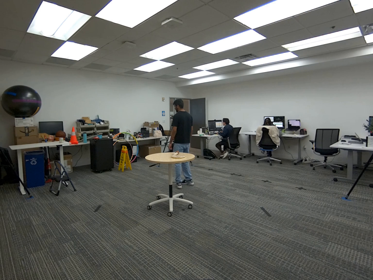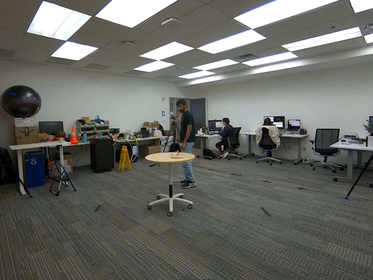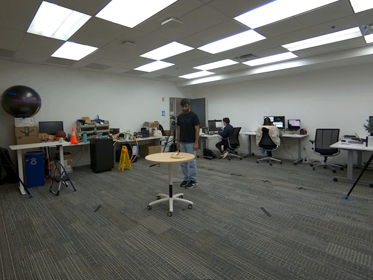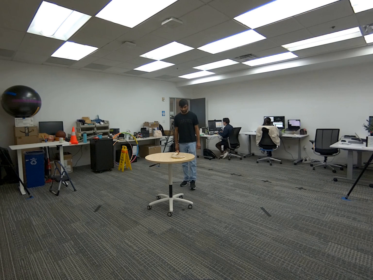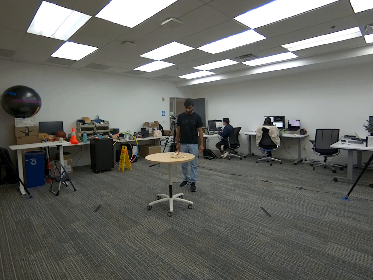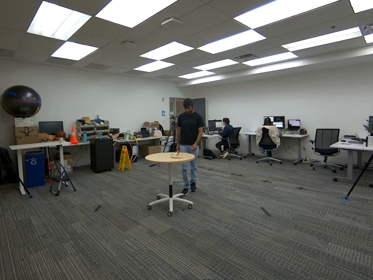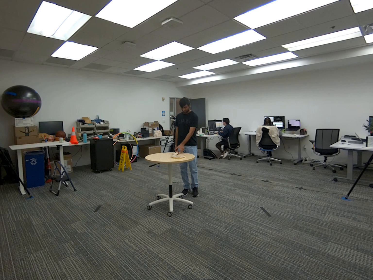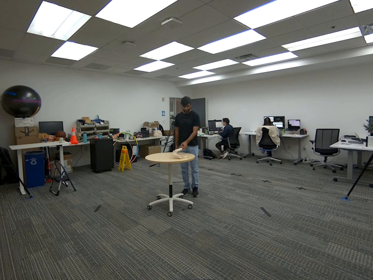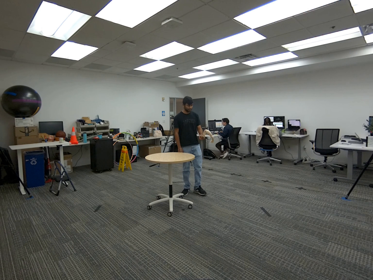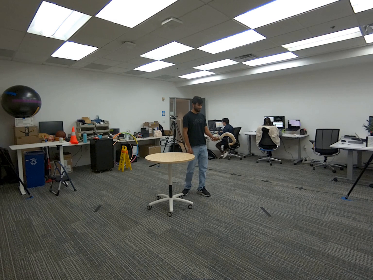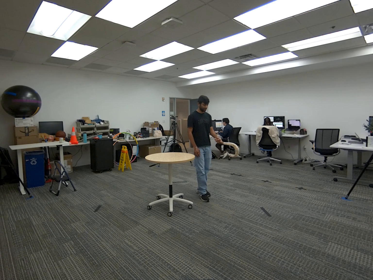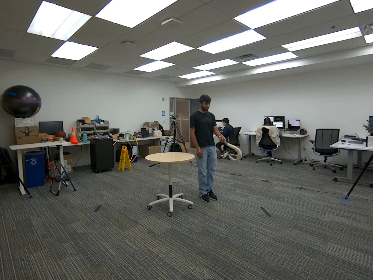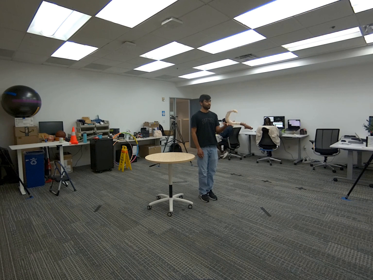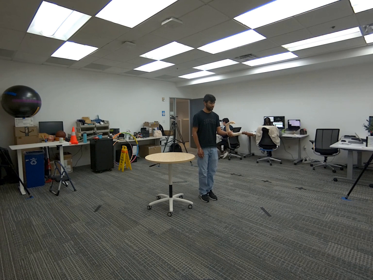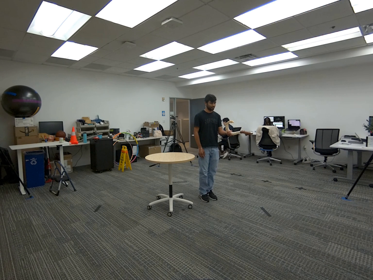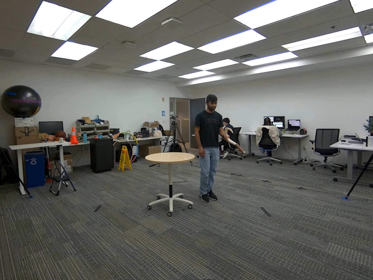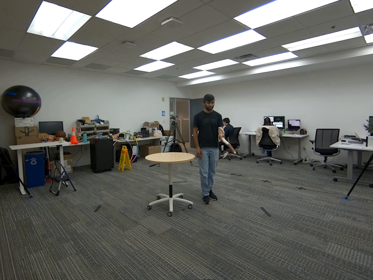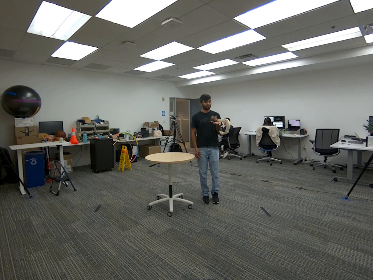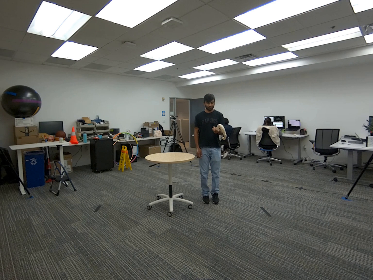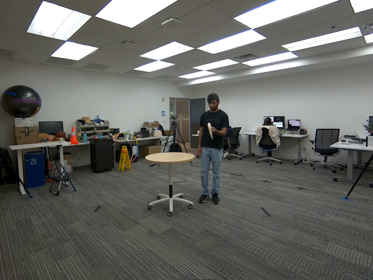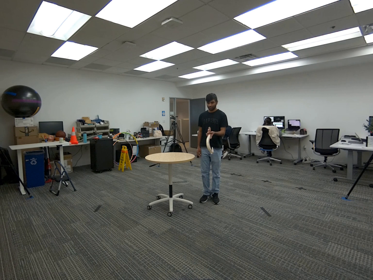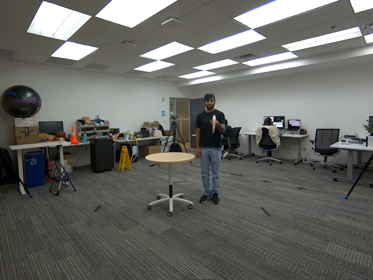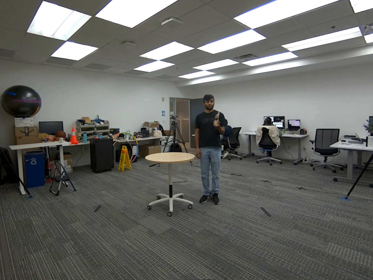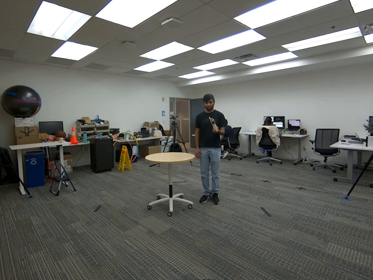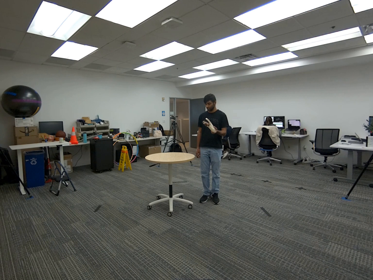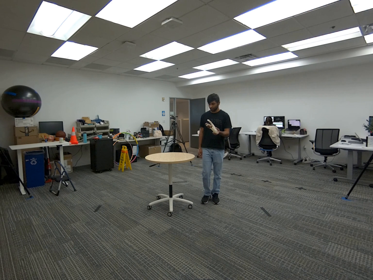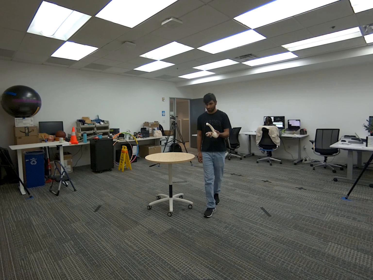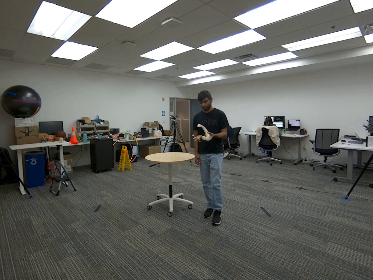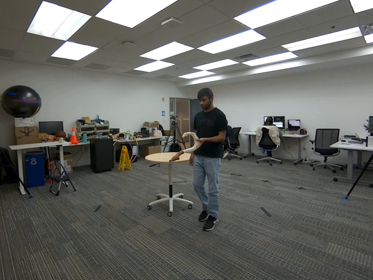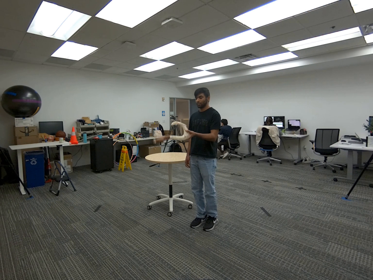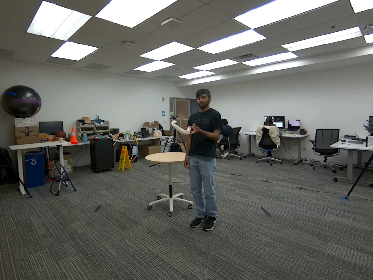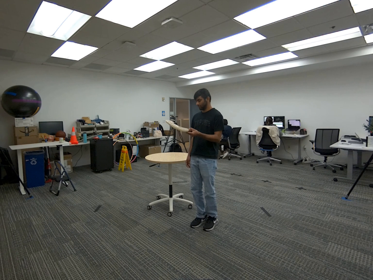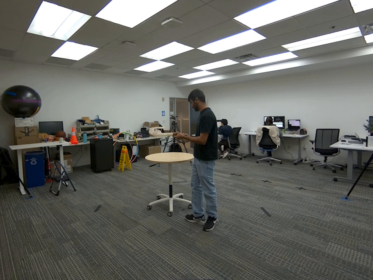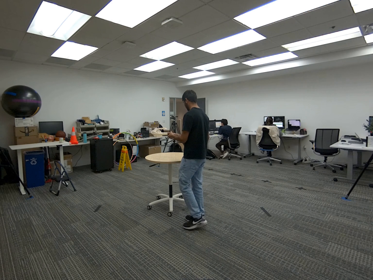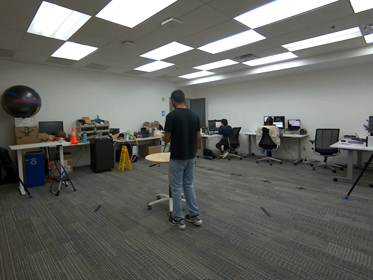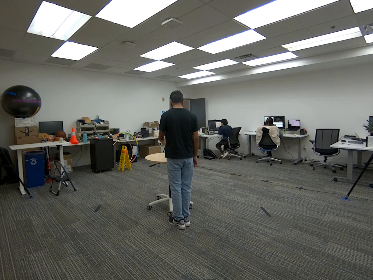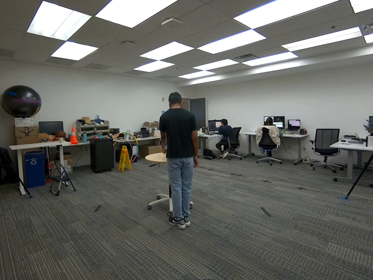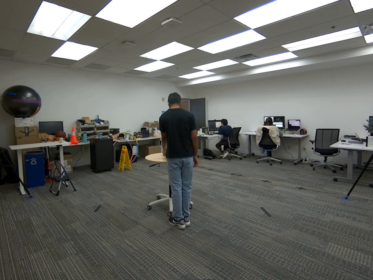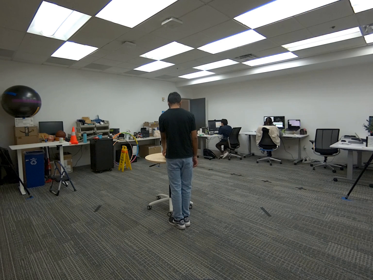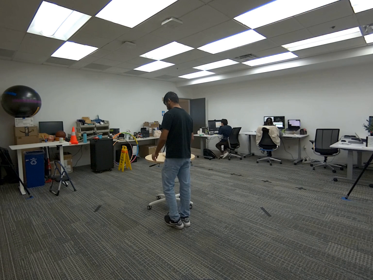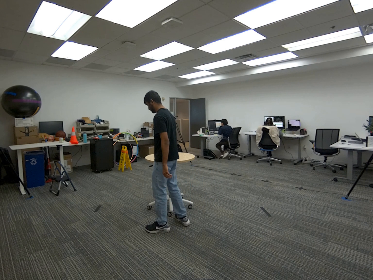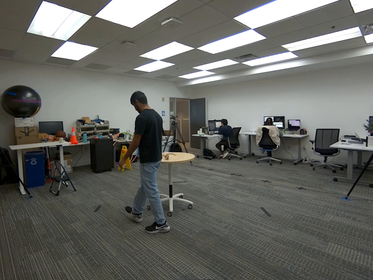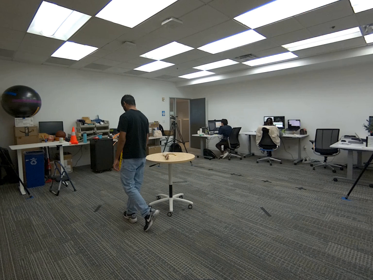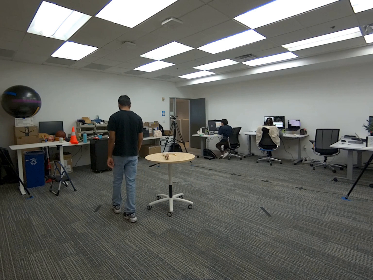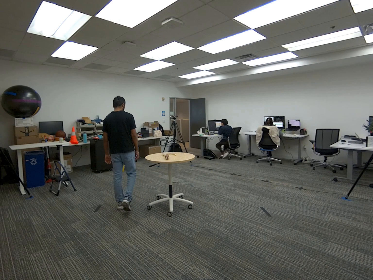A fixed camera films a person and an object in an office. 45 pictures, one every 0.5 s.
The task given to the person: Walk over to the Big Fish Hook on the round table and using your left hand pick up the BIg Fish Hook. Flip the big Fish Hook using the left hand only. Place the Big Fish Hook on the round table when complete.
